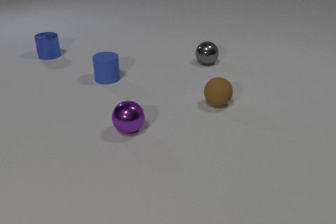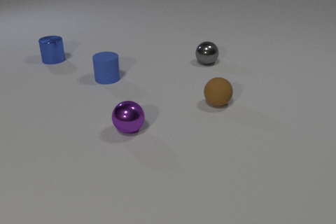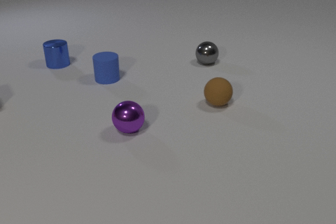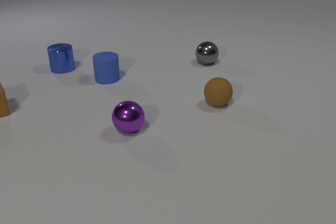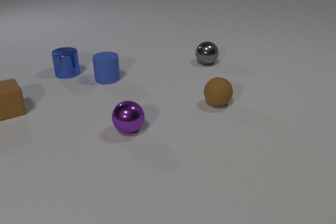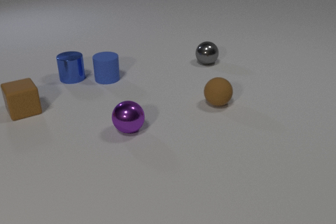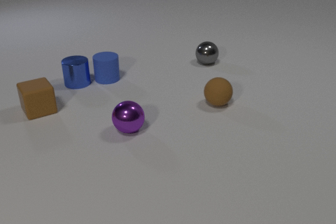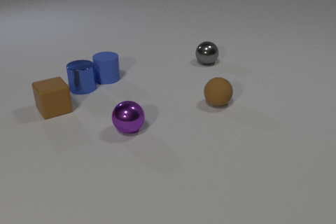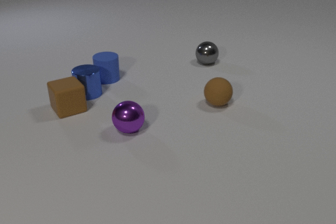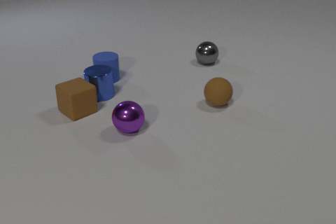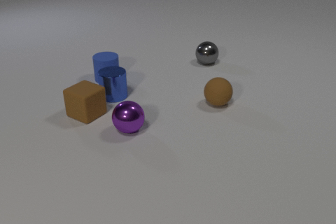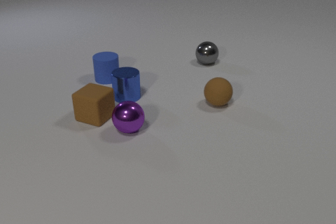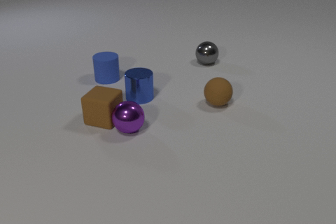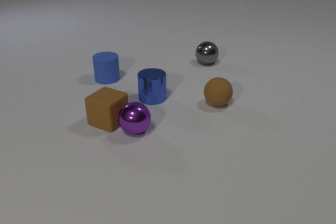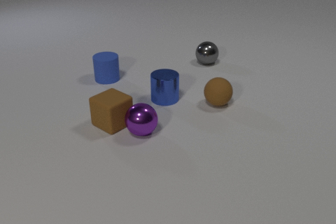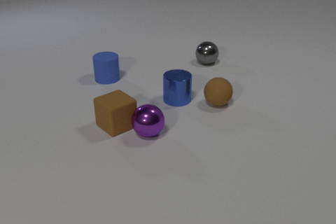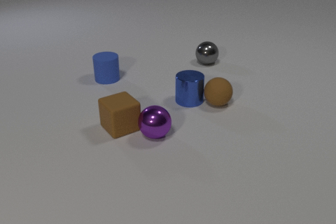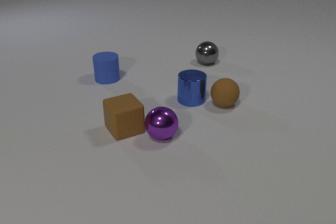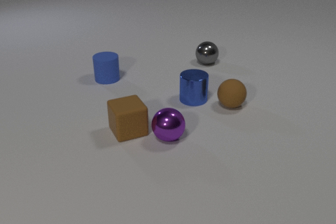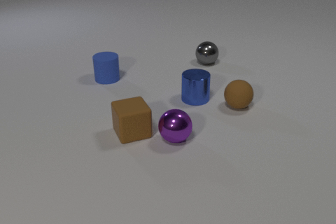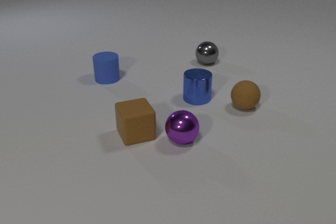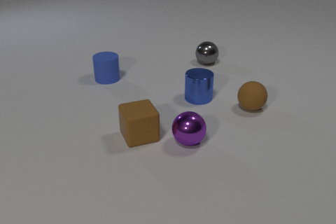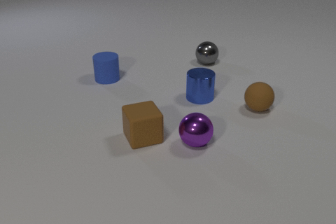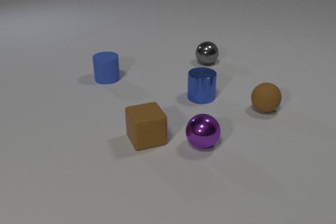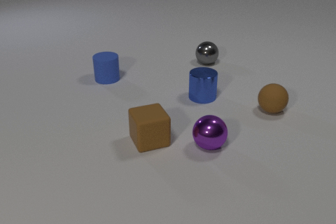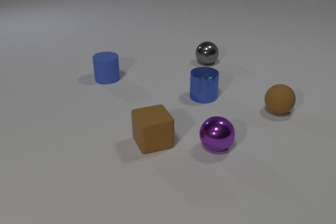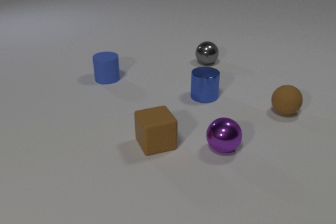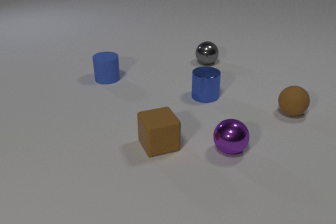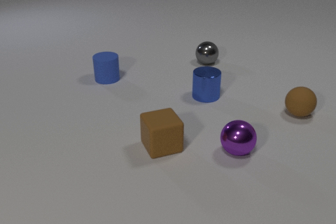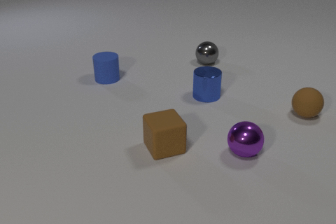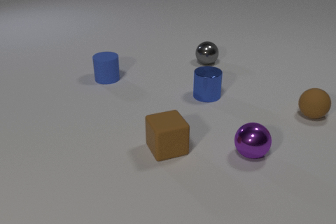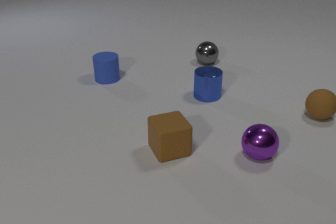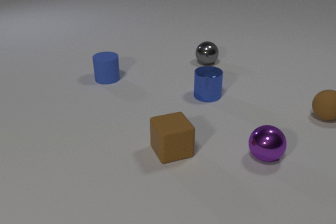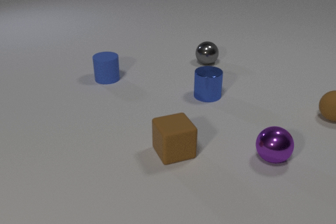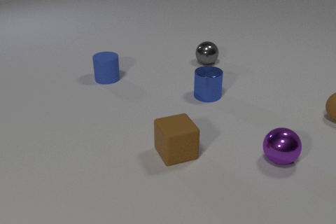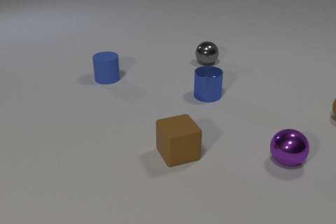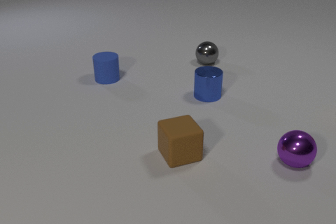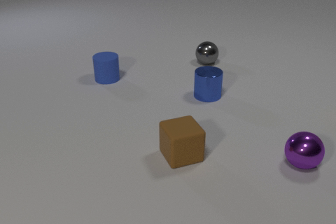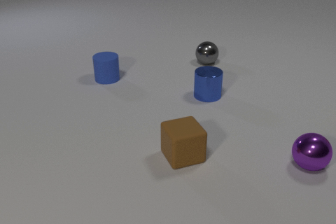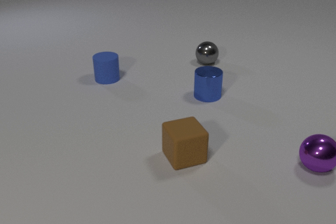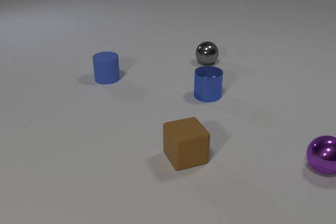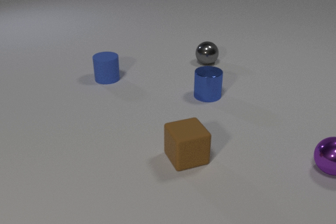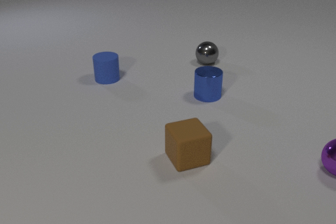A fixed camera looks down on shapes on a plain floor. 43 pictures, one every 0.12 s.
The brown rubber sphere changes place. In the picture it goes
to the right.
The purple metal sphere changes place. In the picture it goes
to the right.
0.00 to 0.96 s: The brown rubber cube comes in at the left edge, slides to the right. The blue metal cylinder slides toward the camera.
0.96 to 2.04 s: The brown rubber cube slides to the right and toward the camera. The blue metal cylinder slides to the right. The brown rubber sphere rolls to the right. The purple metal sphere rolls to the right and toward the camera. The brown rubber cube and the blue metal cylinder collide. The brown rubber cube and the purple metal sphere collide. The blue metal cylinder and the brown rubber sphere collide.
2.04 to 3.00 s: The brown rubber cube slides to the right and toward the camera. The blue metal cylinder slides to the right and away from the camera. The brown rubber sphere rolls to the right. The purple metal sphere rolls to the right.
3.00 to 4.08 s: The brown rubber cube slides to the right and toward the camera. The brown rubber sphere rolls to the right. The purple metal sphere rolls to the right.
4.08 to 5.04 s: The brown rubber cube slides to the right and toward the camera. The brown rubber sphere rolls to the right, leaves at the right edge. The purple metal sphere rolls to the right.
What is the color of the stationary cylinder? blue.
Are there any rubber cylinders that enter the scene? no.
What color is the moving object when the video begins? blue.
